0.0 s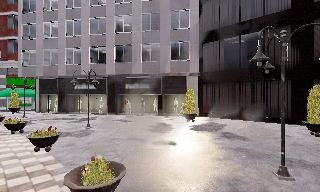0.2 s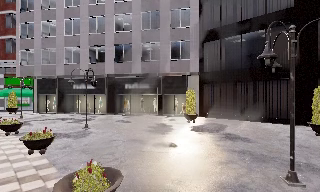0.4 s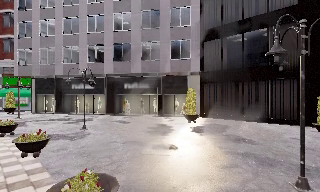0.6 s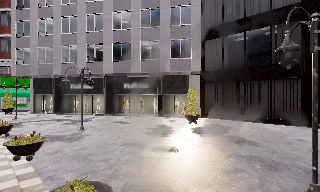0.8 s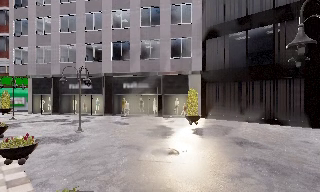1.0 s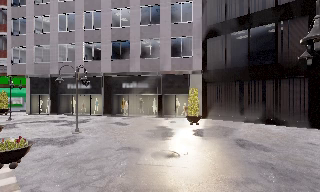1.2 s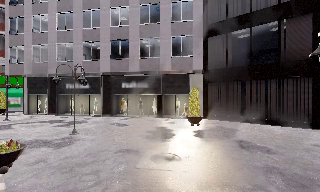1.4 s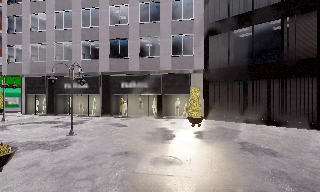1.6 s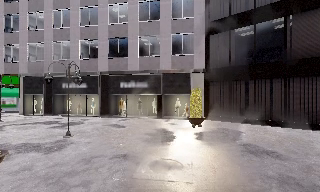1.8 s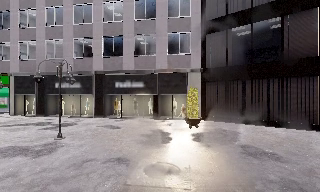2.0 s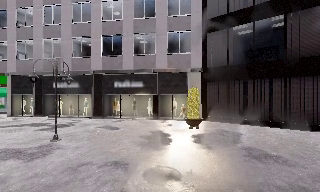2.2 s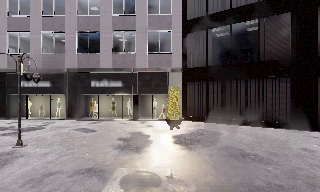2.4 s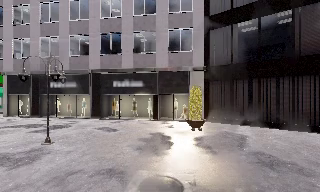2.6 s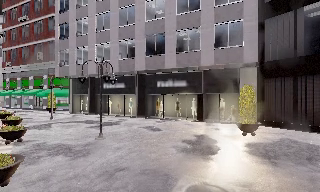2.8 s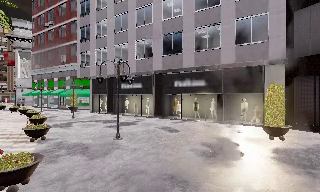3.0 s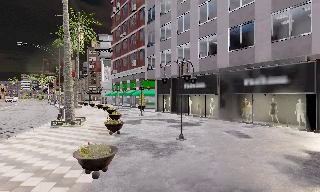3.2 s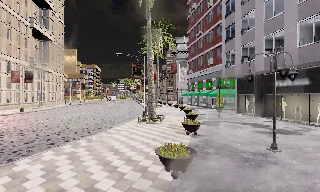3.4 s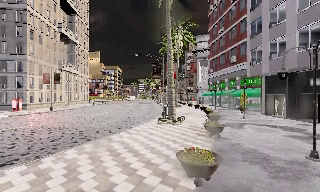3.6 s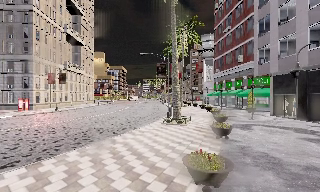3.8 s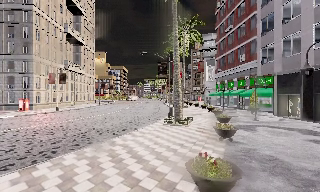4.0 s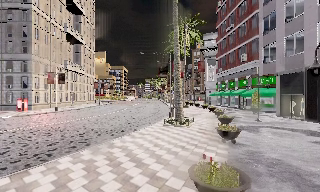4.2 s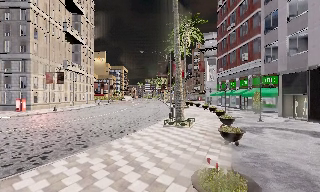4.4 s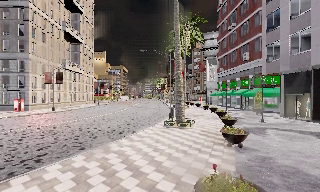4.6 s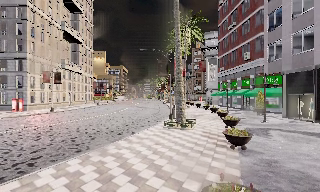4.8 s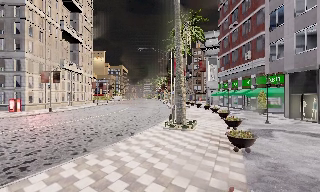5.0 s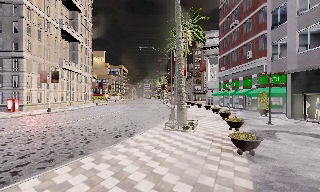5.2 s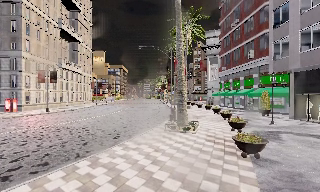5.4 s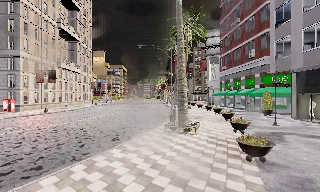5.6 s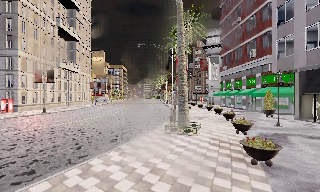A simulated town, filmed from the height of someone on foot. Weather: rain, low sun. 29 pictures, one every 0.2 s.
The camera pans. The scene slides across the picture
to the right.
The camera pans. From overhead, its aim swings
counterclockwise.
0.0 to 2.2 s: The camera travels forward, about 4 m, so what stands in front looms larger.
2.2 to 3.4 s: The scene slides to the right, as the camera pans about 85 degrees to its left. It travels forward, about 2 m.
3.4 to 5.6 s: The camera travels forward, about 4 m, so what stands in front looms larger.
The film runs forward here.
